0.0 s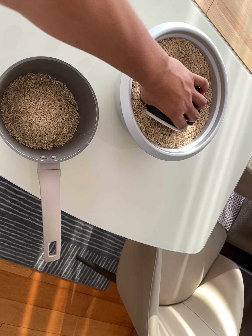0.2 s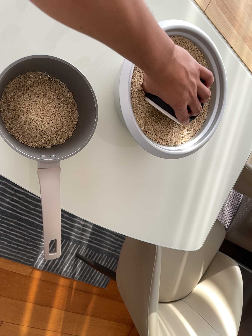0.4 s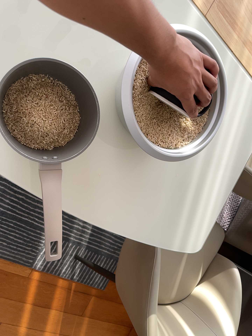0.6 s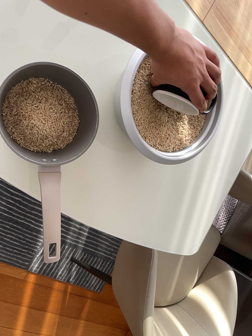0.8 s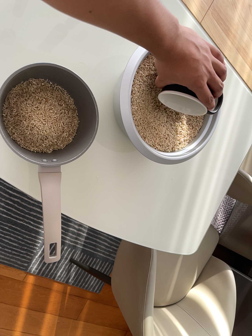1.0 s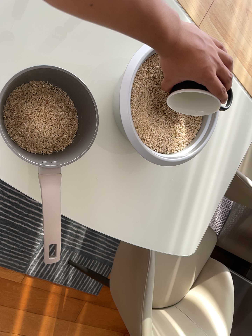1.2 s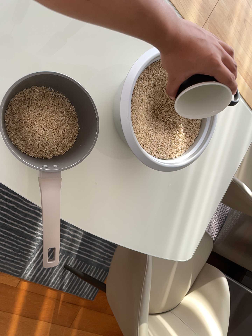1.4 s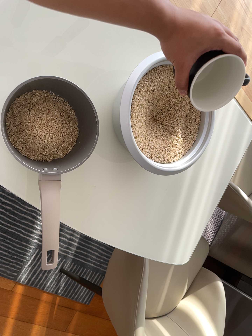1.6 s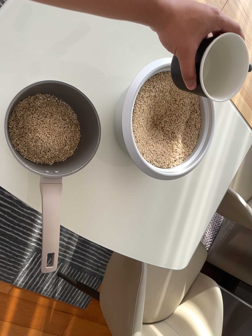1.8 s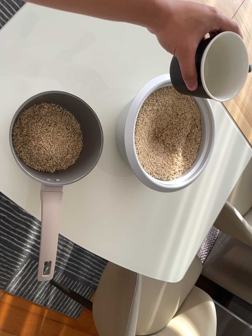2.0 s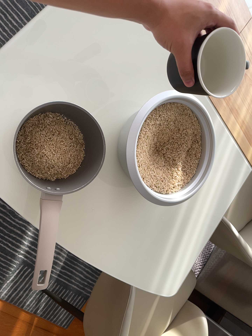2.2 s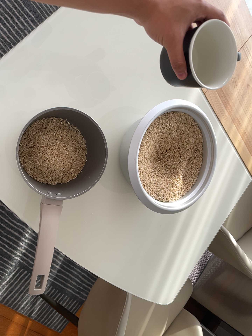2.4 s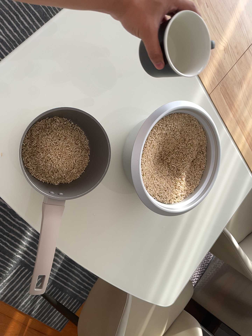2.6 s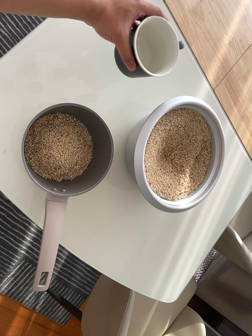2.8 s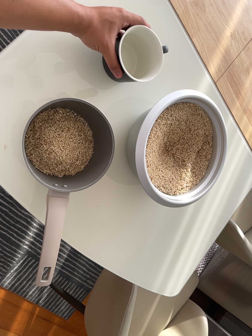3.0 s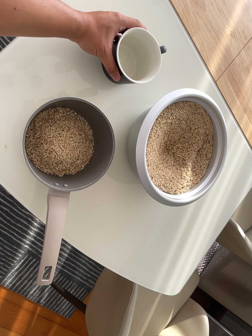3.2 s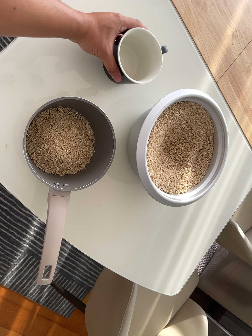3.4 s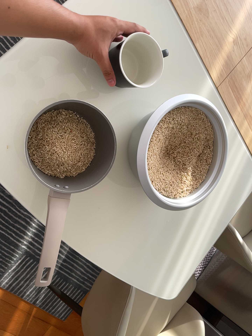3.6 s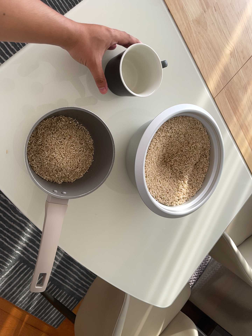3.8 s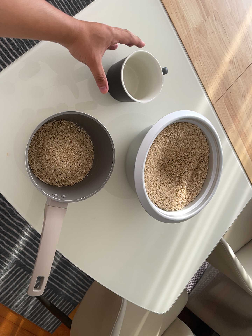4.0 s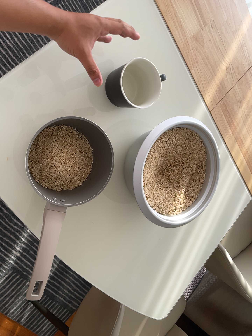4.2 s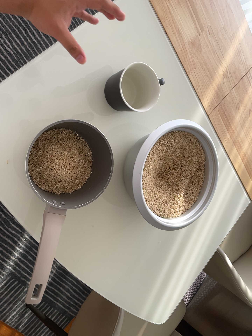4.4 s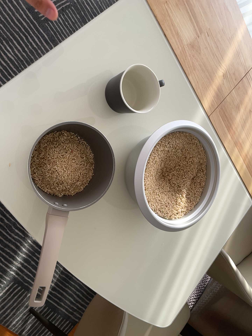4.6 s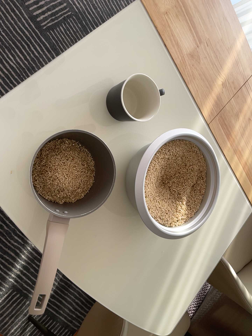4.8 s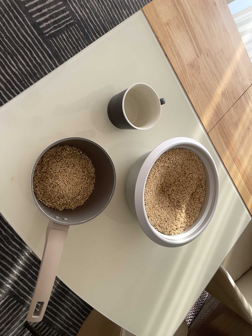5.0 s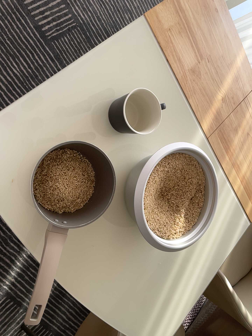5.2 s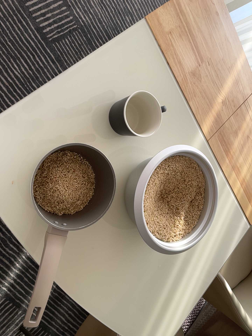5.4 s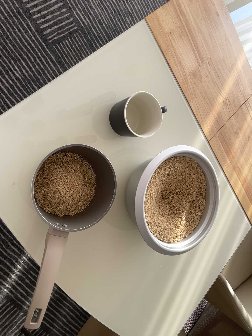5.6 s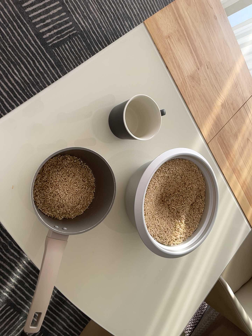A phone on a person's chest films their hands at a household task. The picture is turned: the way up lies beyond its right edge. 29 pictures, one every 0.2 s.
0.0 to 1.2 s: The camera shifts only a little, or ends up much as it began.
1.2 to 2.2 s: The camera rolls about its line of sight by about 10 degrees, and the scene rotates clockwise.
2.2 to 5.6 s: The camera's aim tips toward the top of its view by about 10 degrees, and the scene shifts downward.
The film runs backward here.
